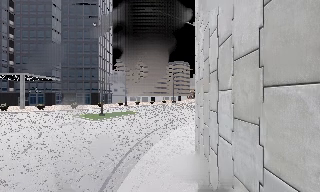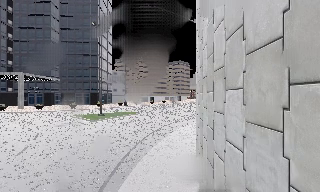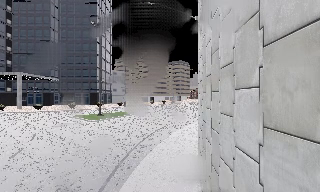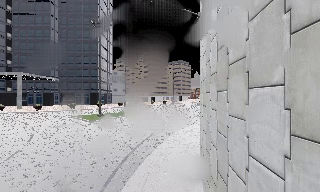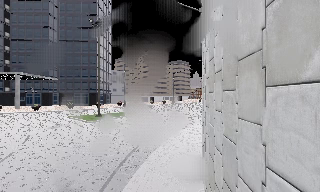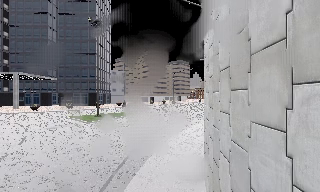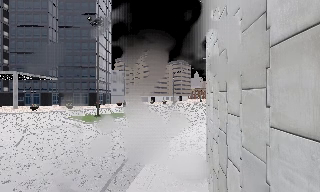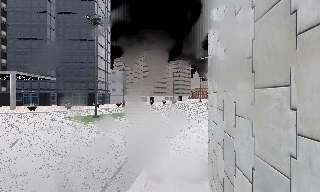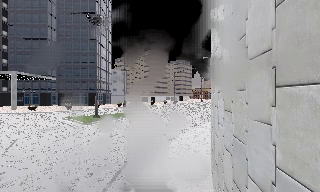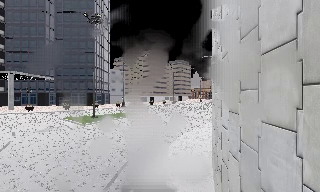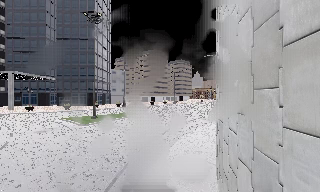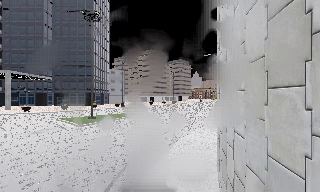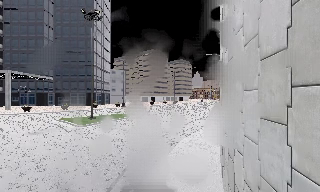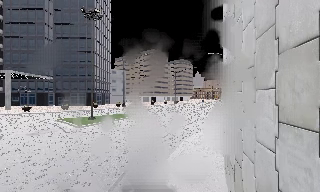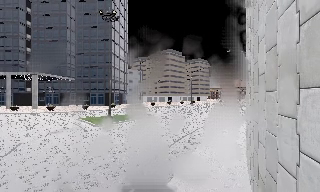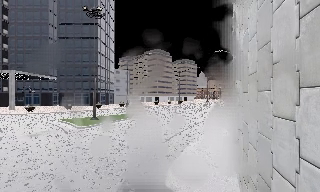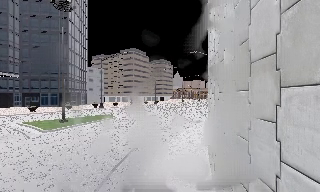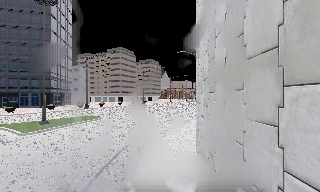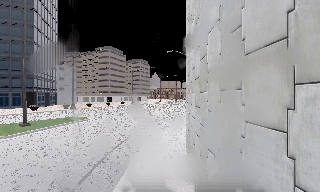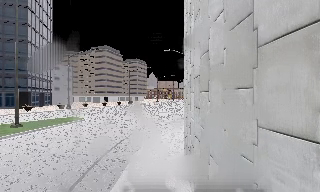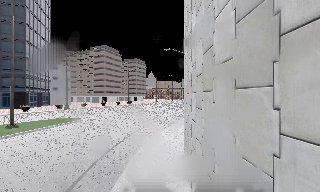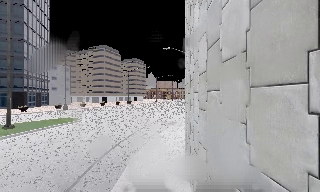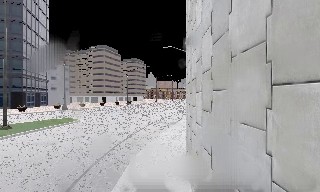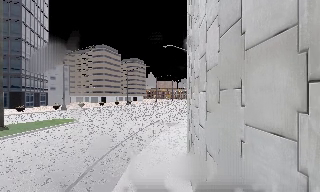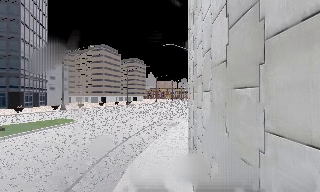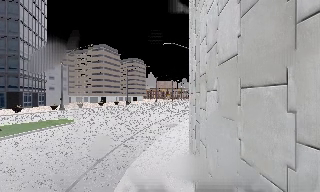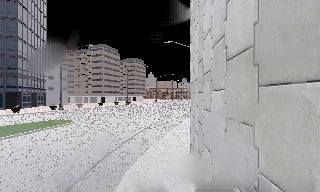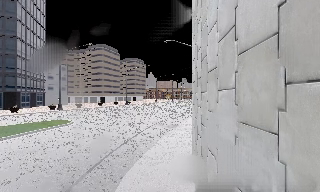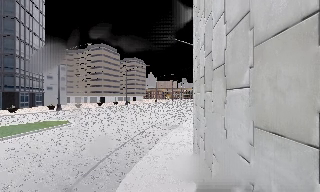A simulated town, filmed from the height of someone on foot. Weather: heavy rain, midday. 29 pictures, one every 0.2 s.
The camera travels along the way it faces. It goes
forward.
0.0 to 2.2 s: The camera travels forward, about 3 m, so what stands in front looms larger.
2.2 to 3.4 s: The camera swings to its right by about 10 degrees, and the scene slides to the left. It travels forward, about 1.5 m, so what stands in front looms larger.
3.4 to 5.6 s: The camera travels forward, about 3 m, so what stands in front looms larger.
The film runs forward here.
